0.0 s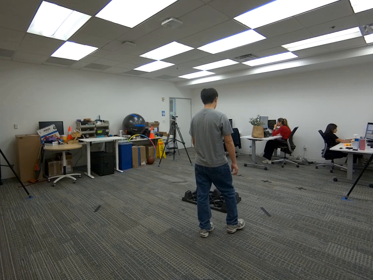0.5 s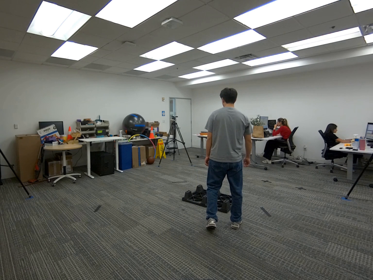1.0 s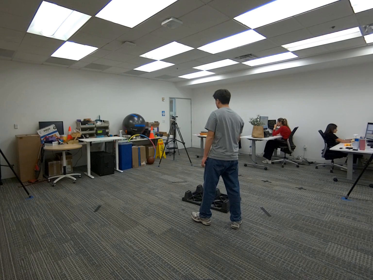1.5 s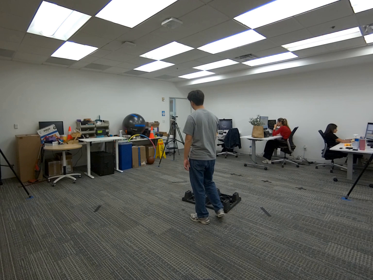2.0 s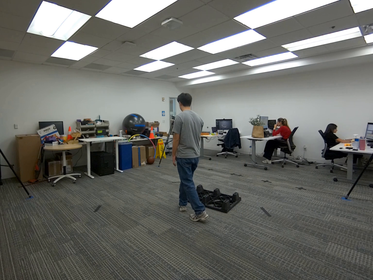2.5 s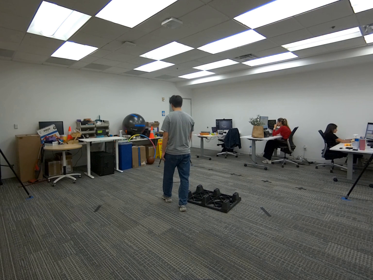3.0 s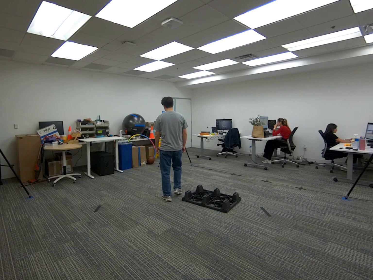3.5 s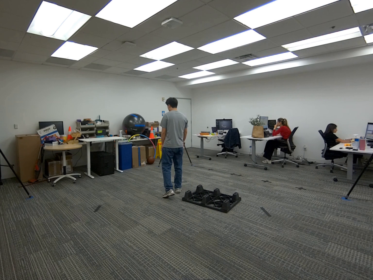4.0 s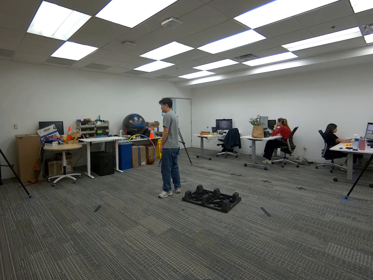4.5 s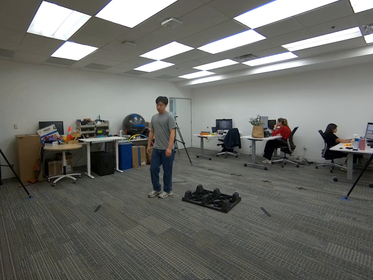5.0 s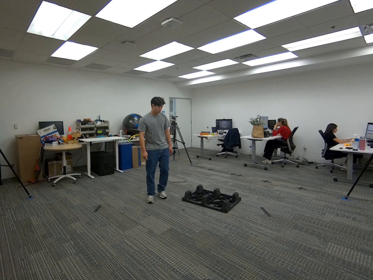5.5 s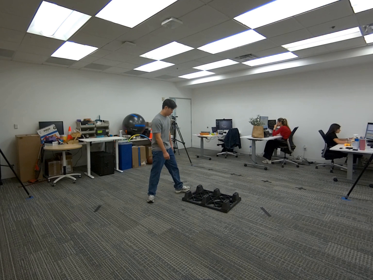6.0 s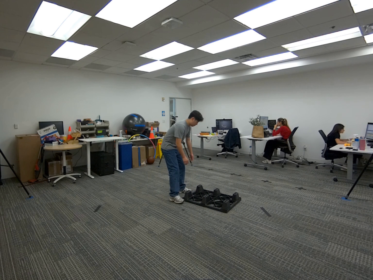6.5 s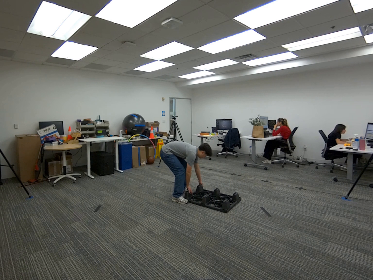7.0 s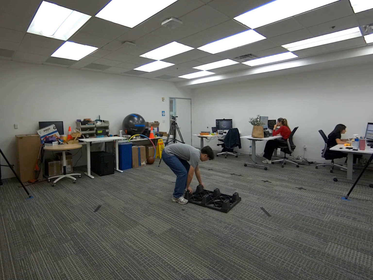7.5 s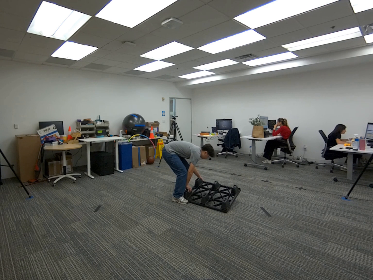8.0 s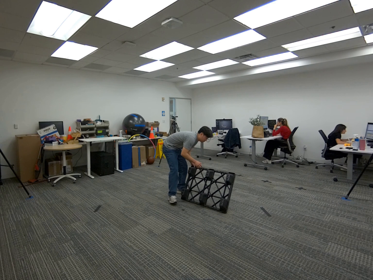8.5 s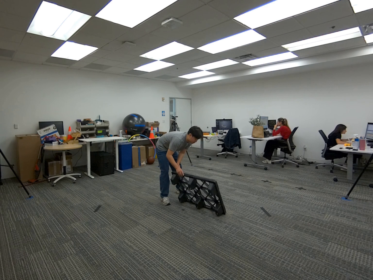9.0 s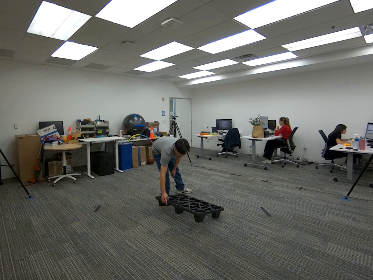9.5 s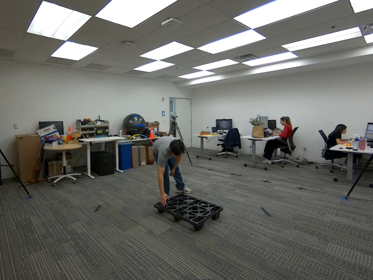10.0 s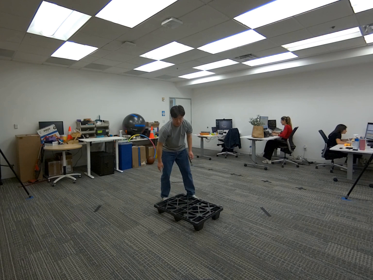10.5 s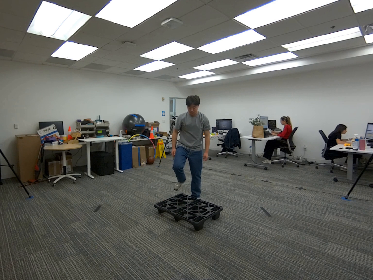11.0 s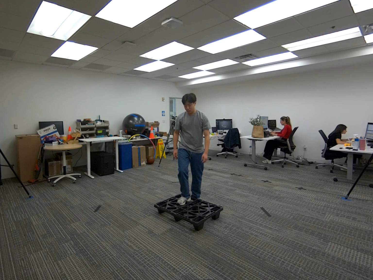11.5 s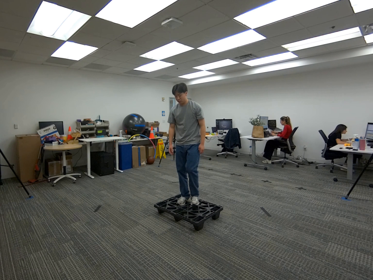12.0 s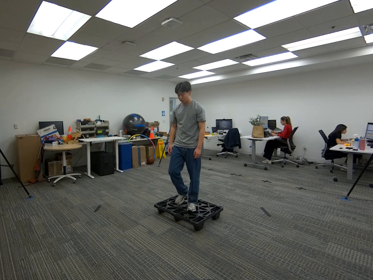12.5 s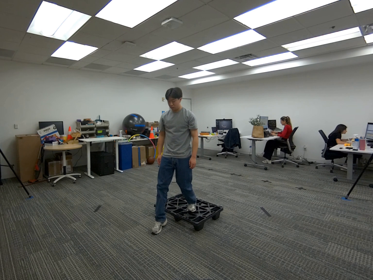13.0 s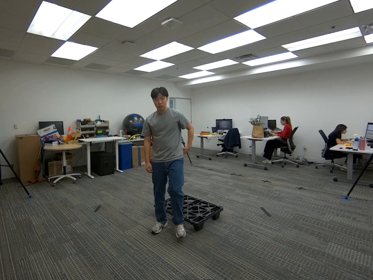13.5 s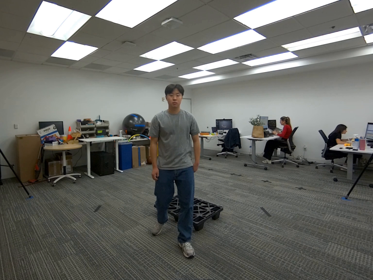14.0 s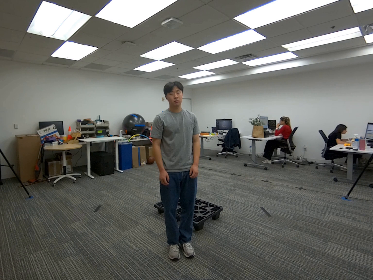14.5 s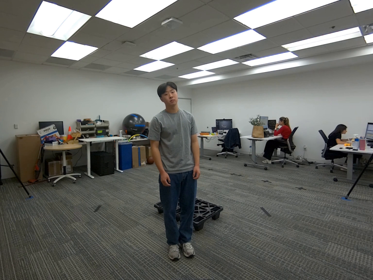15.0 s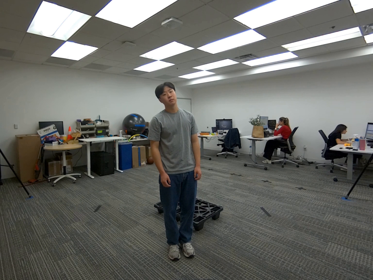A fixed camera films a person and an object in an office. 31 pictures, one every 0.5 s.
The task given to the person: Walk over to the black platform on the ground and flip the platform over and step onto the platform and step off the platform using one foot at a time.
